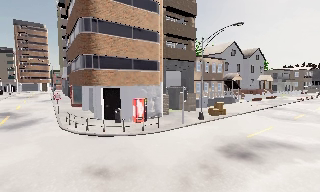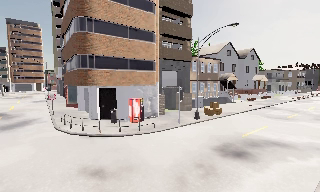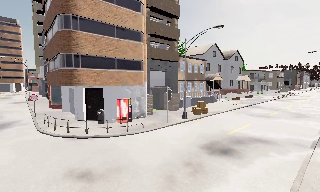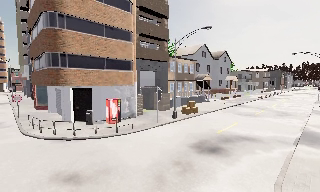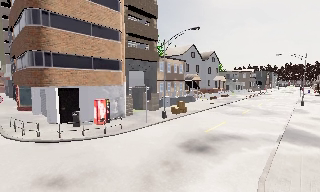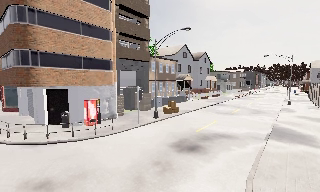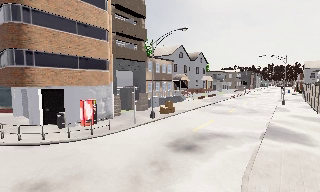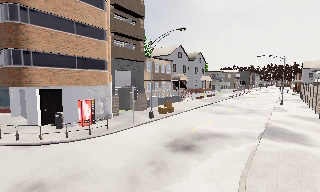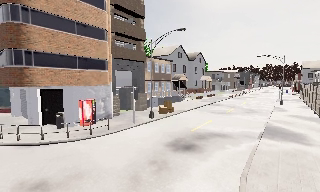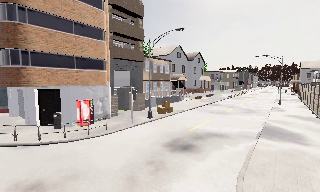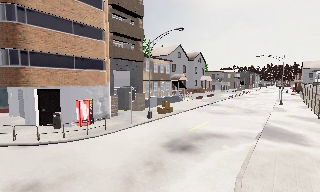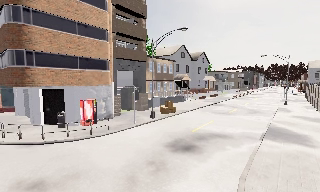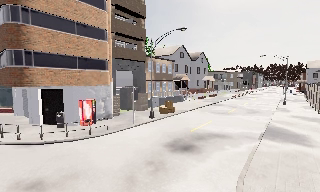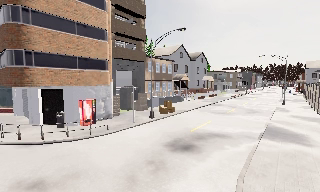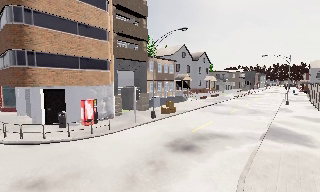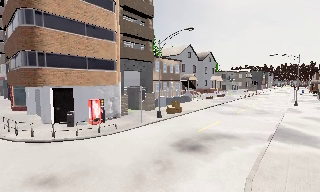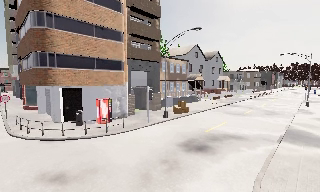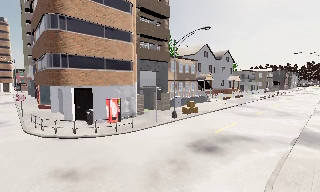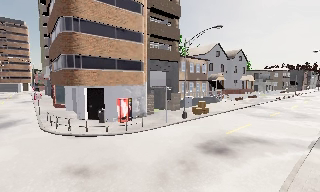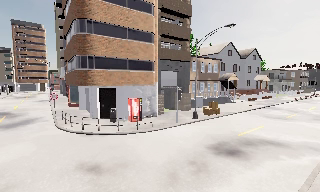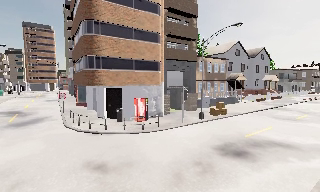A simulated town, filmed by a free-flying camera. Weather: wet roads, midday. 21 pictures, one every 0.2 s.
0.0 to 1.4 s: The camera swings to its right by about 15 degrees, and the scene slides to the left.
1.4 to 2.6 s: The camera shifts only a little, or ends up much as it began.
2.6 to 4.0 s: The scene slides to the right, as the camera pans about 20 degrees to its left.
The film runs backward here.
